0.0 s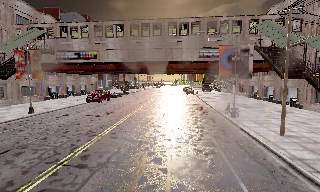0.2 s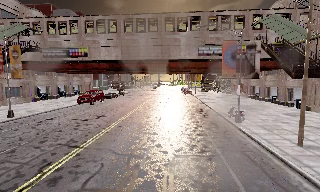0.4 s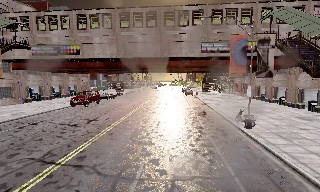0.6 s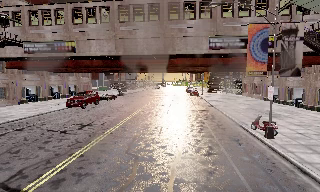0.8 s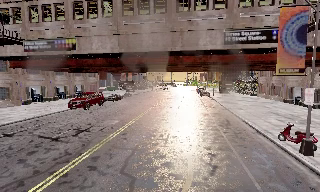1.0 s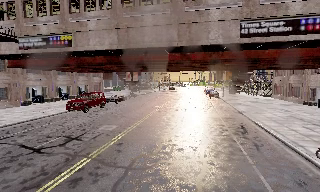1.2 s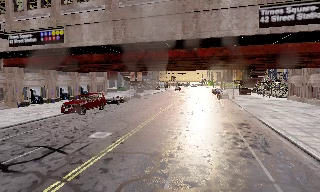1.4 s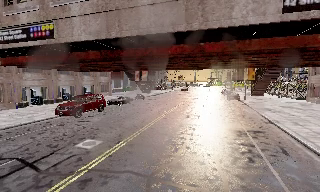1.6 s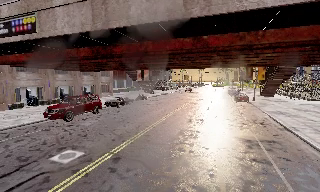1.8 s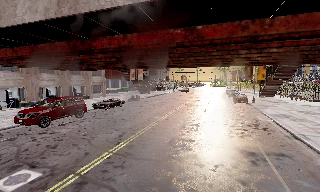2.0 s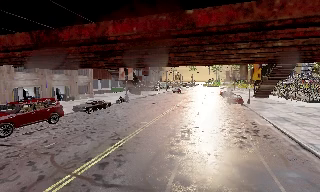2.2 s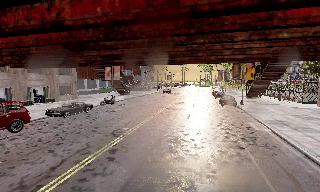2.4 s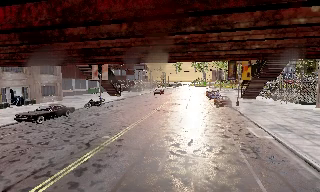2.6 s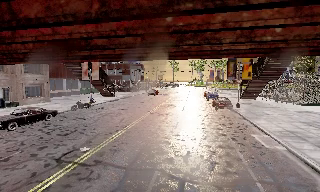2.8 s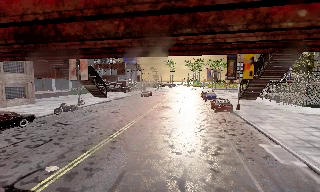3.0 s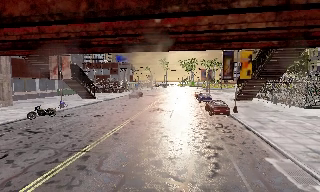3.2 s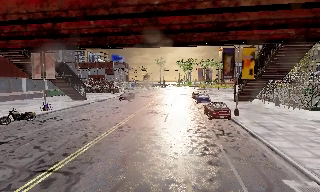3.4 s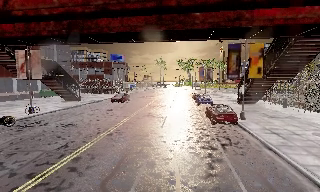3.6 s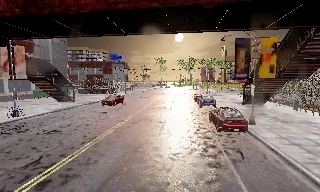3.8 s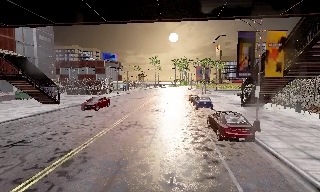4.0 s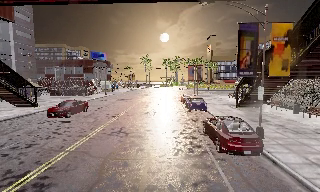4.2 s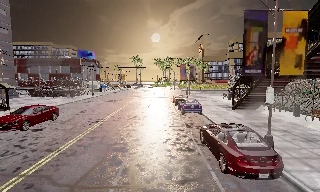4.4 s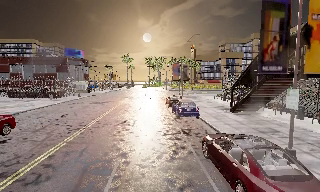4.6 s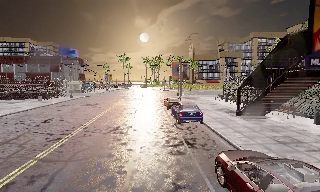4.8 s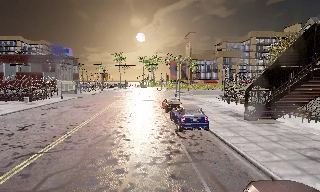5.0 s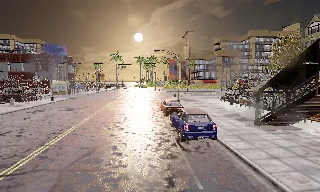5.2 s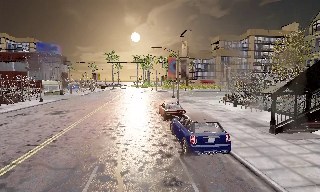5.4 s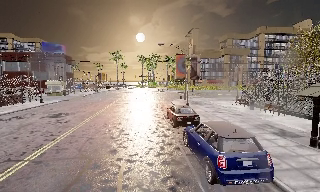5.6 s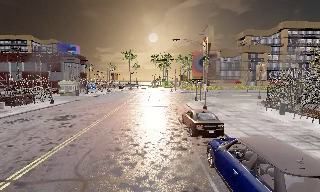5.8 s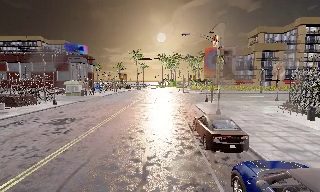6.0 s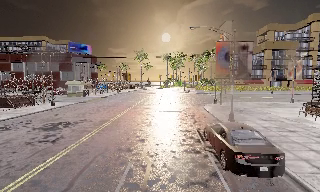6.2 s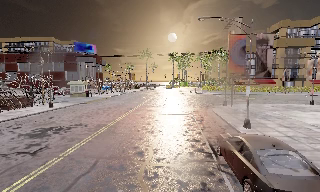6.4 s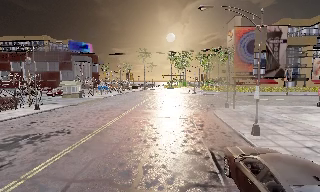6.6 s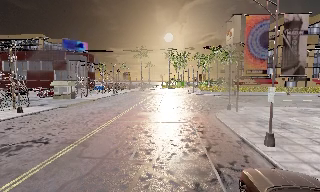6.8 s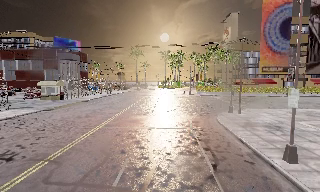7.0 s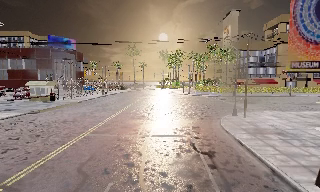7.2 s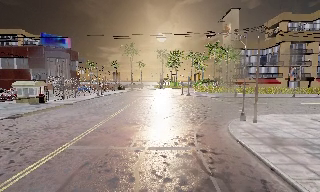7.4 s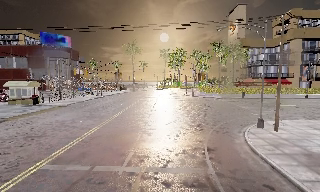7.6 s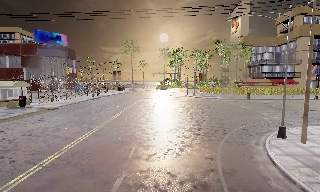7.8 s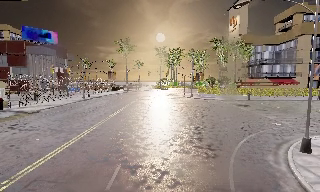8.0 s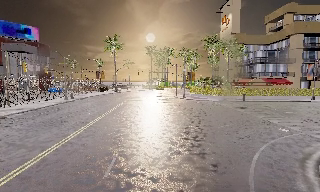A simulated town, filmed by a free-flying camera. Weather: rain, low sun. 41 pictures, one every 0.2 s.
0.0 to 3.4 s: The camera travels forward, about 30 m, so what stands in front looms larger.
3.4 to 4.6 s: The scene slides to the left, as the camera pans about 10 degrees to its right. It travels forward, about 11 m, so what stands in front looms larger.
4.6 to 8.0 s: The camera travels forward, about 30 m, so what stands in front looms larger.
The film runs forward here.
